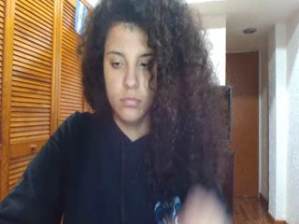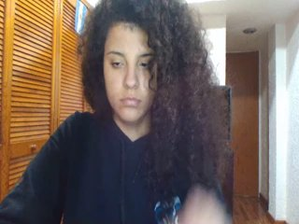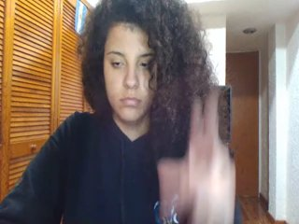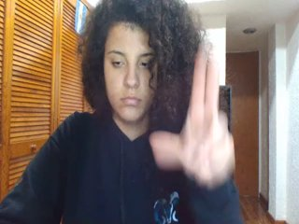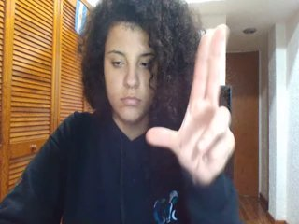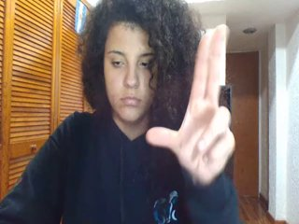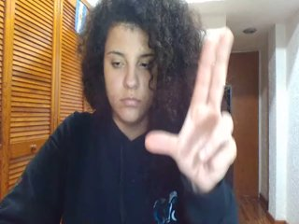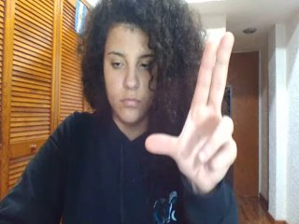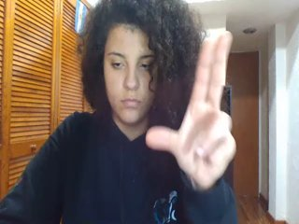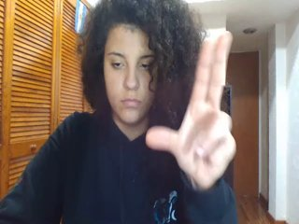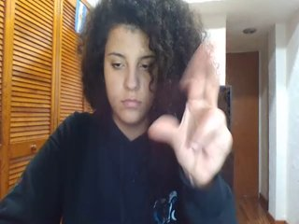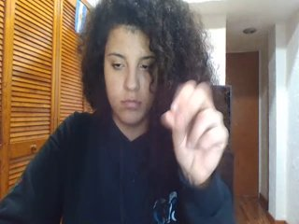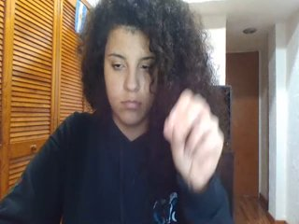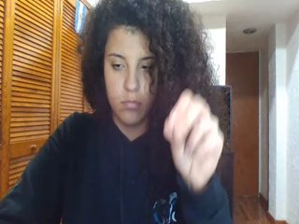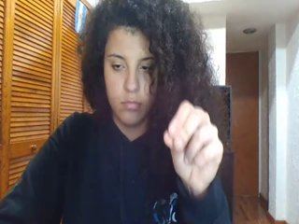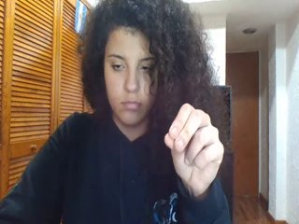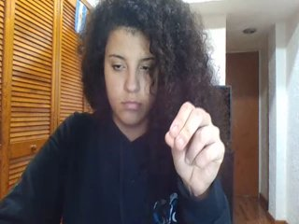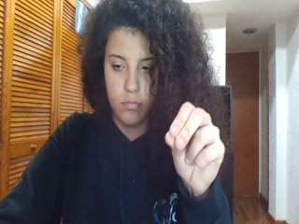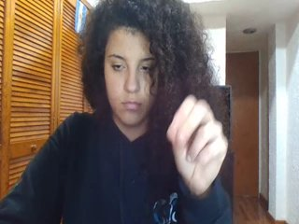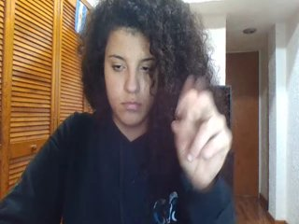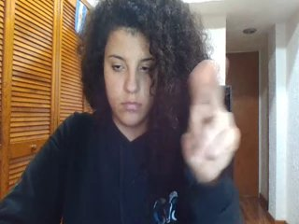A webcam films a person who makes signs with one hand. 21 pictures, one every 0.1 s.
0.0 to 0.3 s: Non-gesture.
0.4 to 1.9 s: Zoom out.
